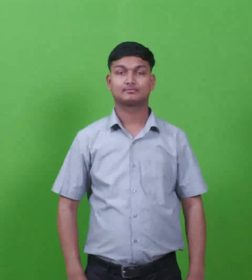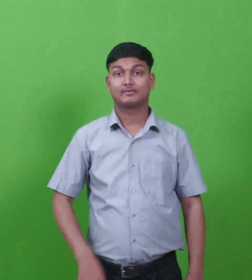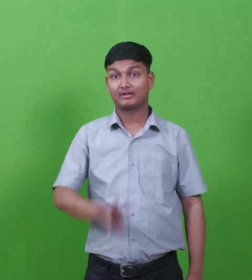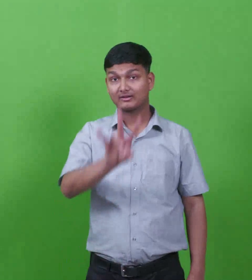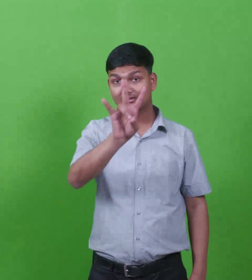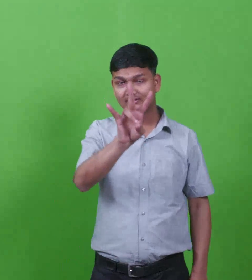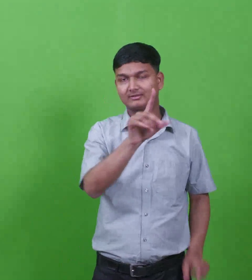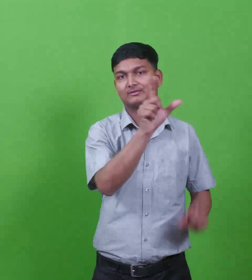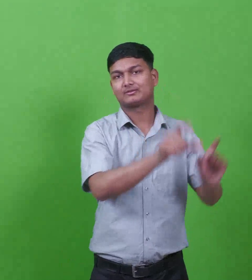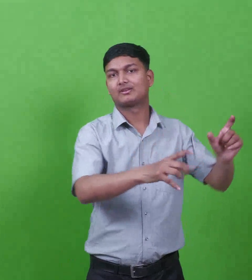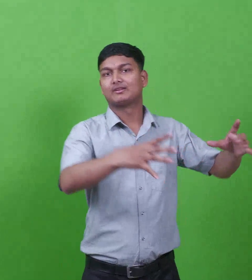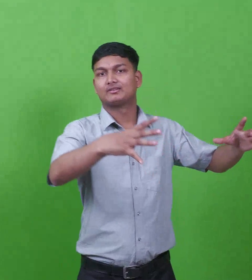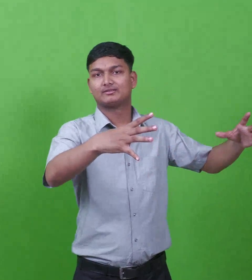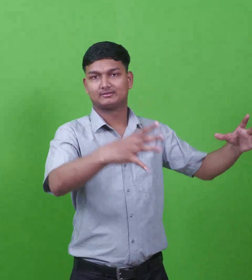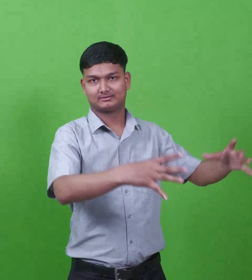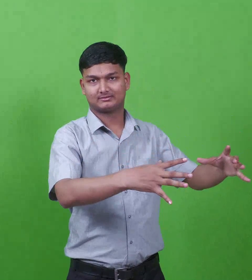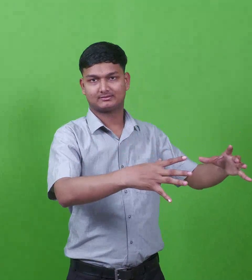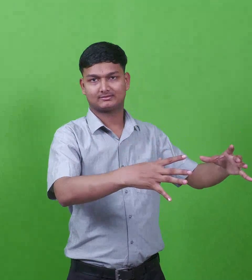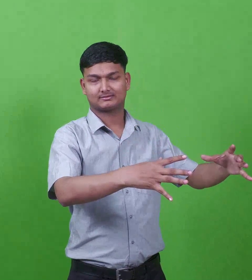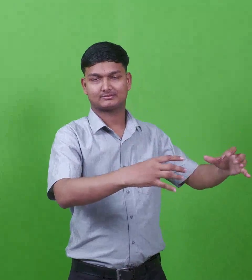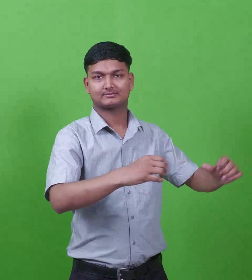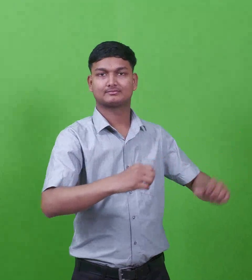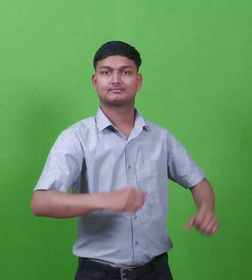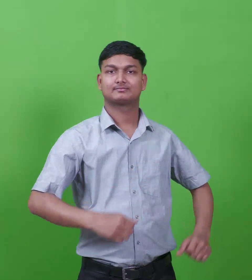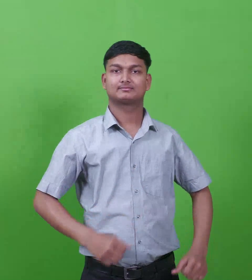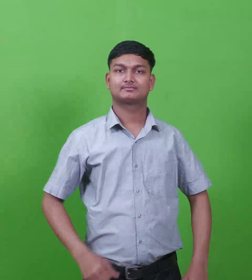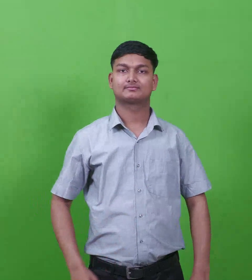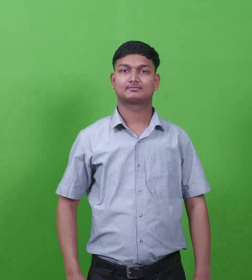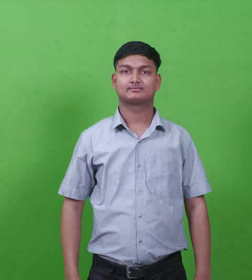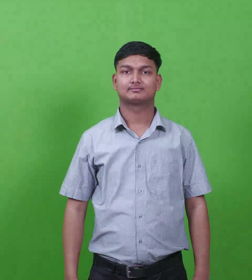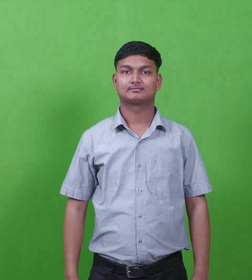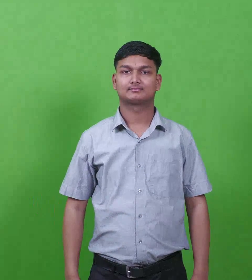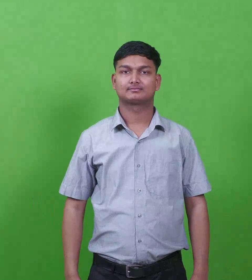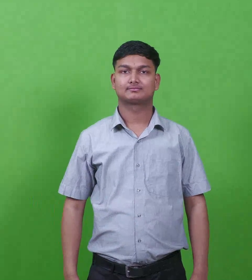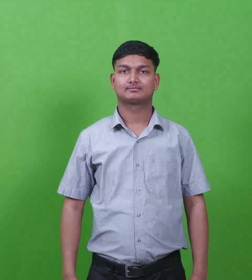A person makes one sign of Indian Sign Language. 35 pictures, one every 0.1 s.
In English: herodians-(mark-6)
